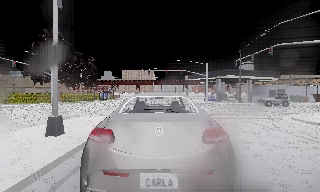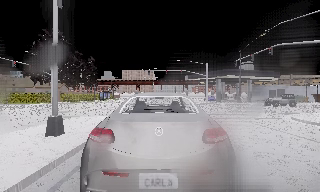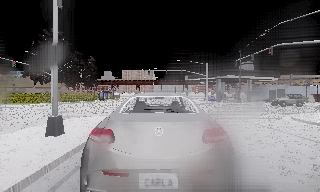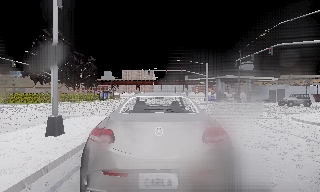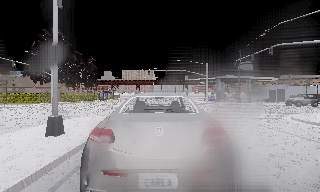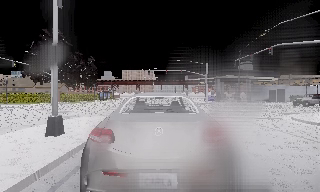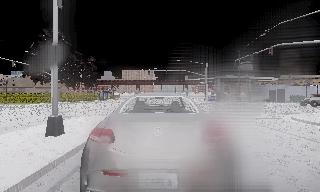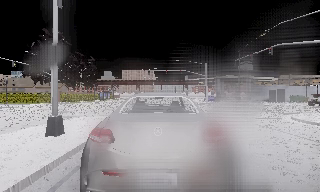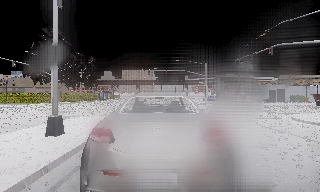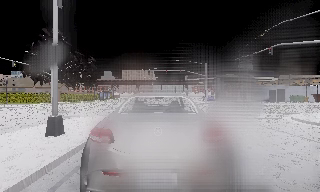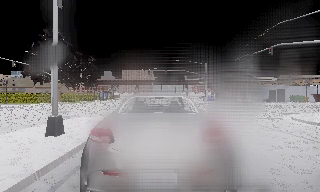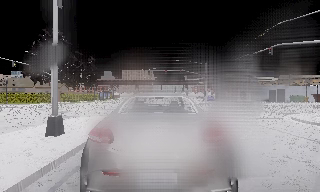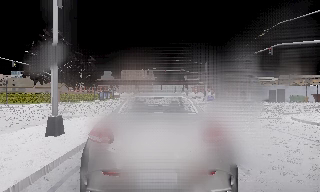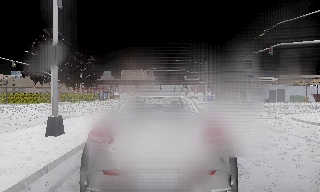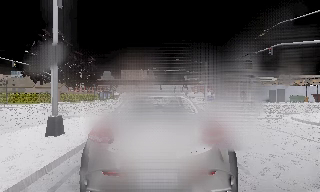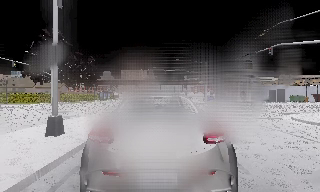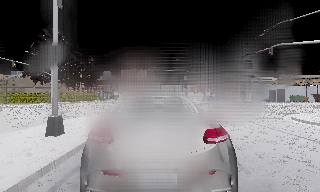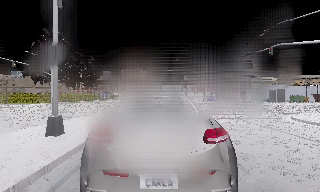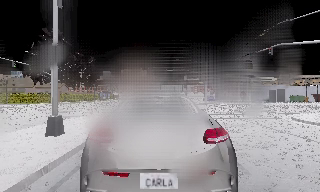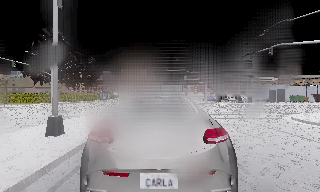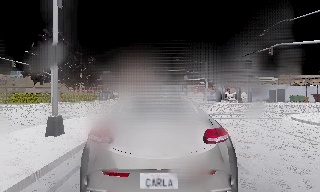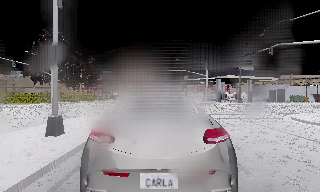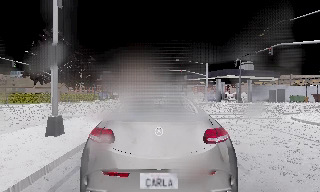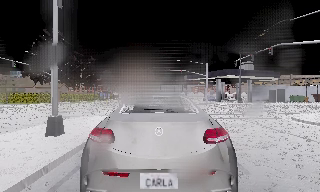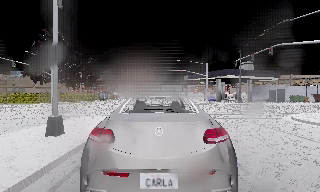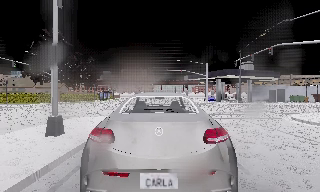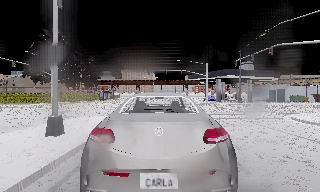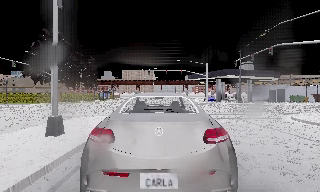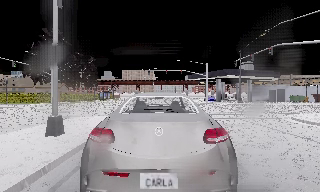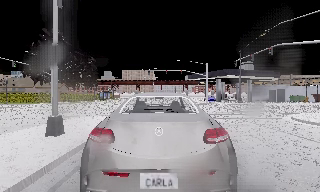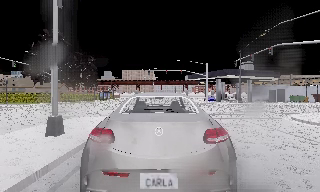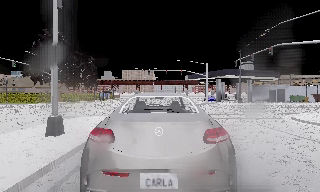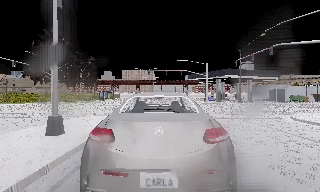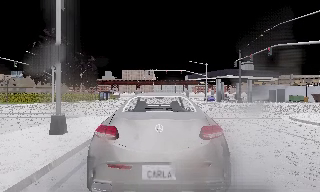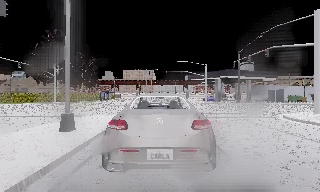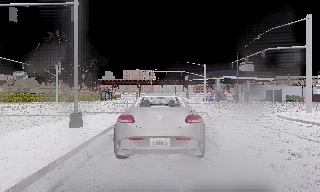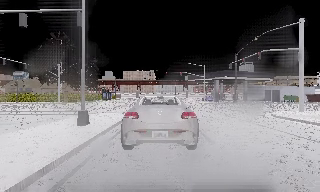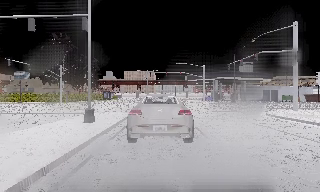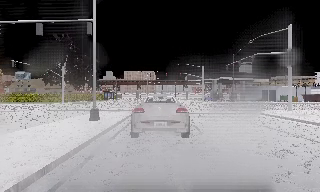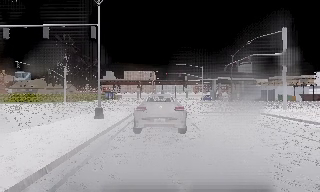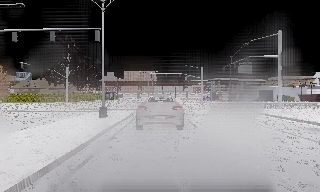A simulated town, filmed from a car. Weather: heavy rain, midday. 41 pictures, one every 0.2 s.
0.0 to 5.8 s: The camera keeps its place and its aim.
5.8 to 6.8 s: The camera travels backward, about 0.5 m, so what stands in front gets smaller. It gains speed.
6.8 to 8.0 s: The camera travels backward, about 4 m, so what stands in front gets smaller.
The film runs backward here.
